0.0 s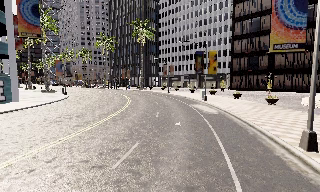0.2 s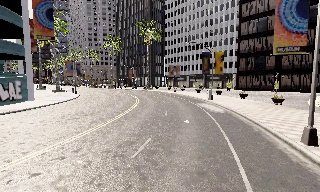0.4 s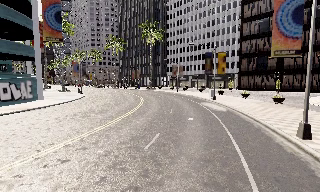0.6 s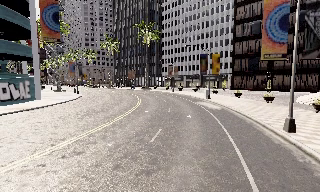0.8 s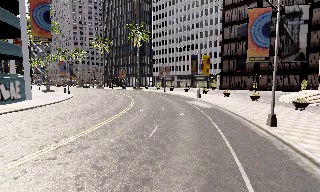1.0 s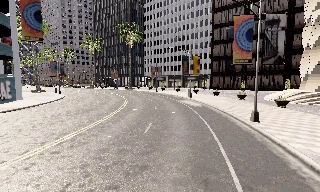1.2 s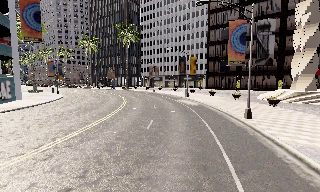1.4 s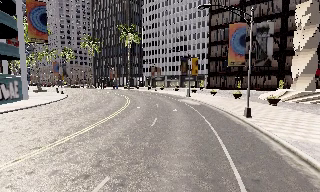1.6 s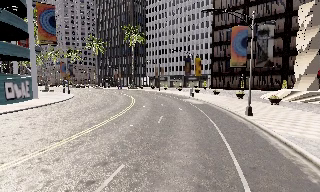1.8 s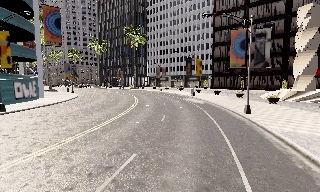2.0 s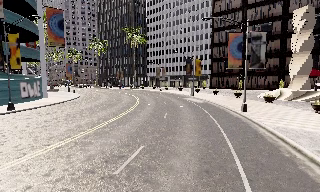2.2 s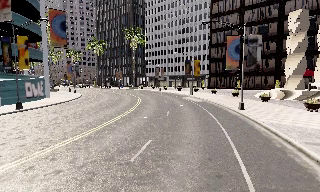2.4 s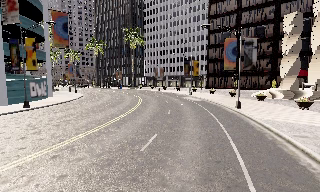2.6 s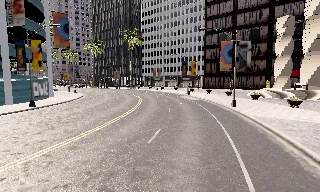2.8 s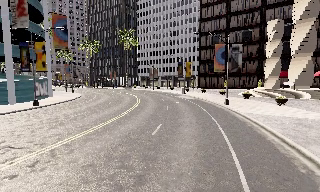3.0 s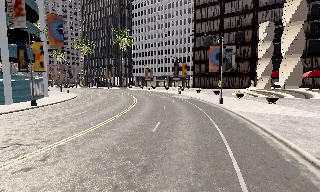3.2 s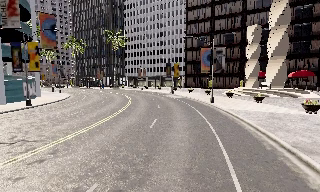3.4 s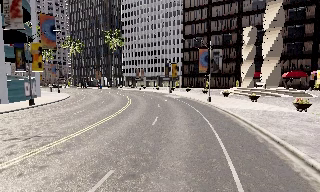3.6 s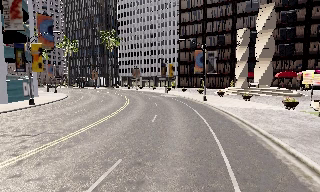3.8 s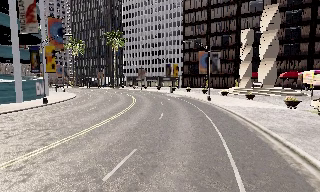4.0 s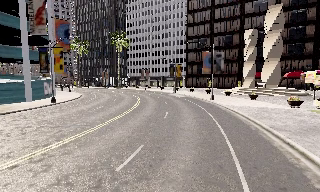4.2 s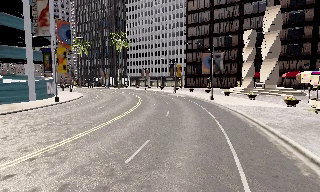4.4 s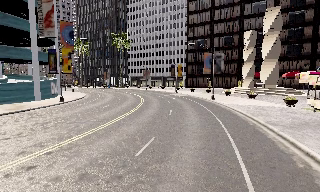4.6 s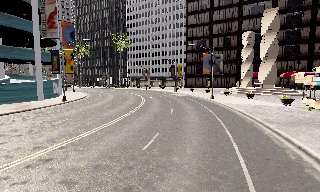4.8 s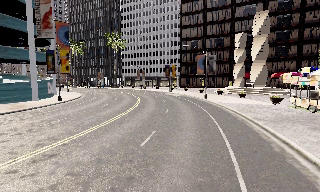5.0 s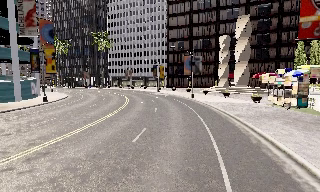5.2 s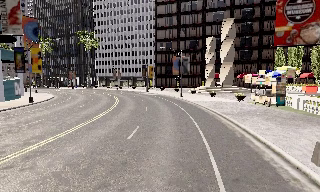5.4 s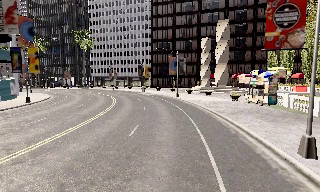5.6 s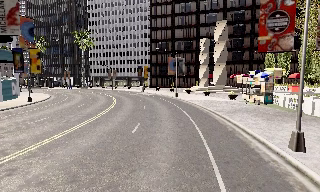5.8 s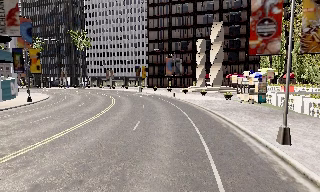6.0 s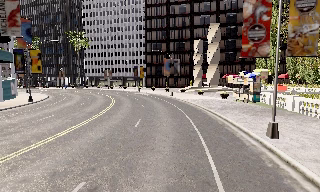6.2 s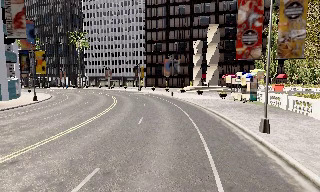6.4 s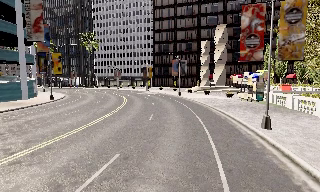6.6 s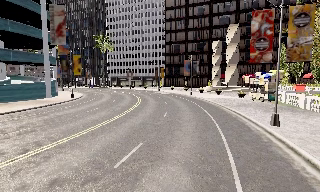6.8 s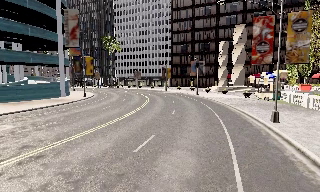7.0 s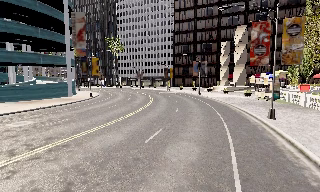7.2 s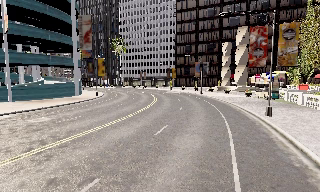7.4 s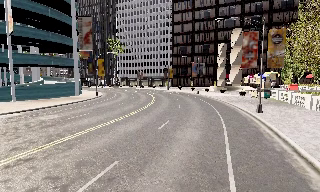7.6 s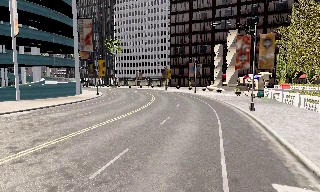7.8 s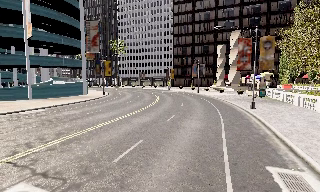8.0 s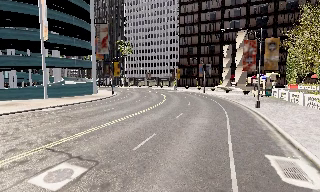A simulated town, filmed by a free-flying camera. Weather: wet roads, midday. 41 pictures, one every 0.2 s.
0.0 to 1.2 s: The camera travels backward and to its left, about 4.5 m, so what stands in front gets smaller.
1.2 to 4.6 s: The camera travels backward, about 12 m, so what stands in front gets smaller.
4.6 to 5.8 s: The camera swings to its right by about 15 degrees, and the scene slides to the left. It travels backward, about 3 m, so what stands in front gets smaller.
5.8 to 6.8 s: The camera travels backward, about 4.5 m, so what stands in front gets smaller. It gains speed.
6.8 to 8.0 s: The camera travels backward, about 6 m, so what stands in front gets smaller.
The film runs backward here.
